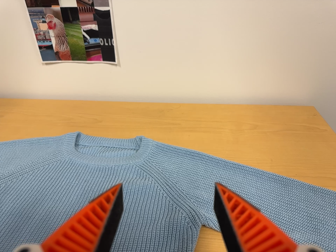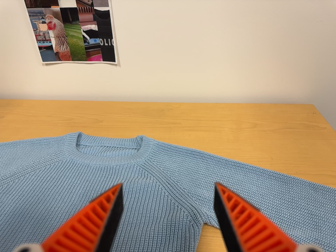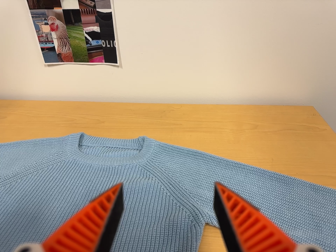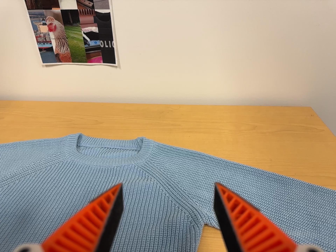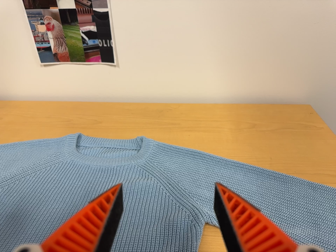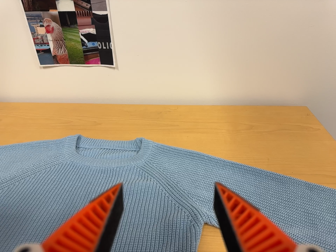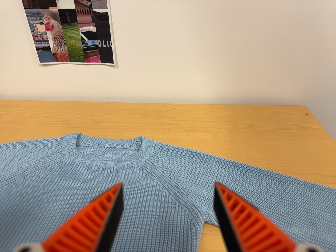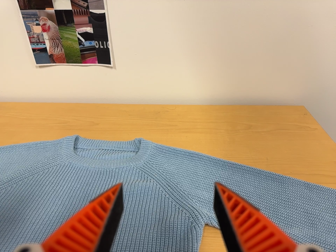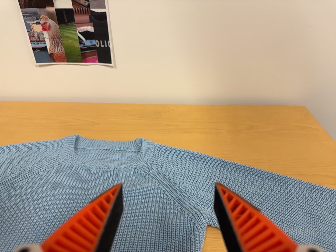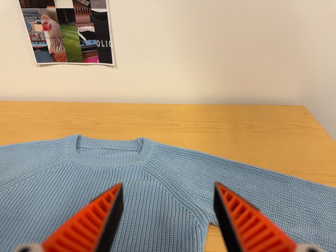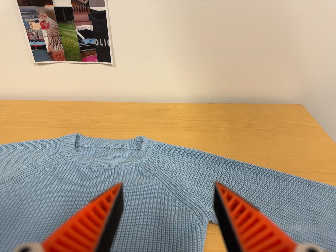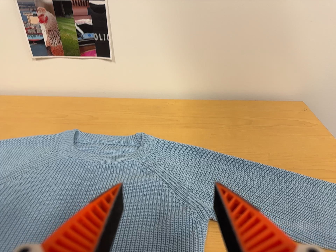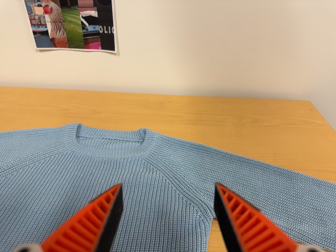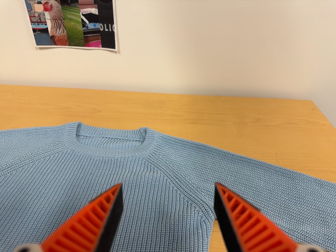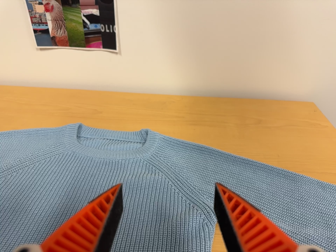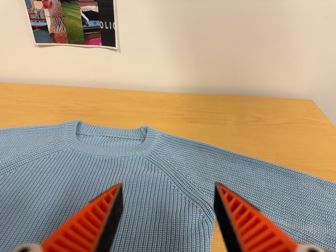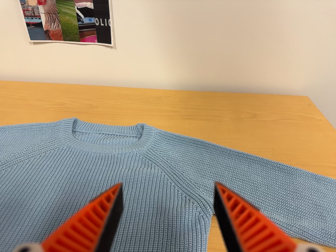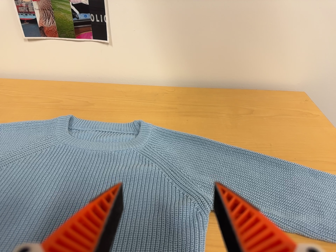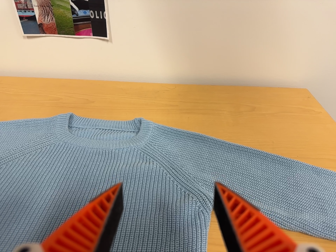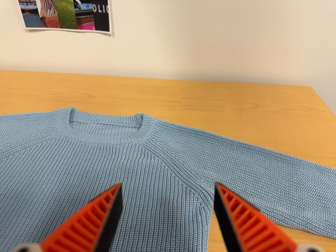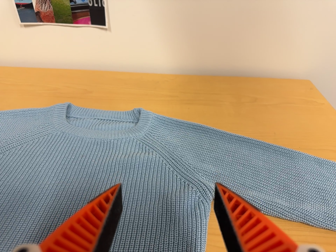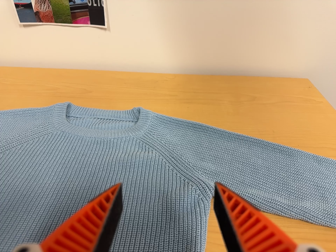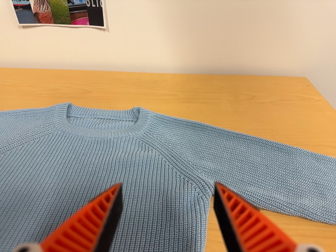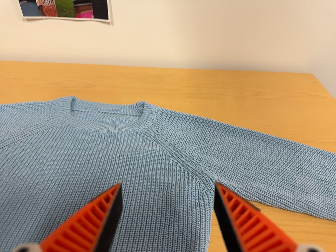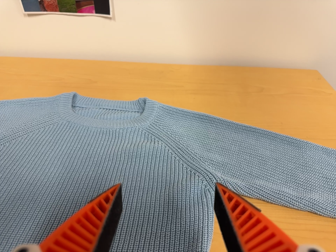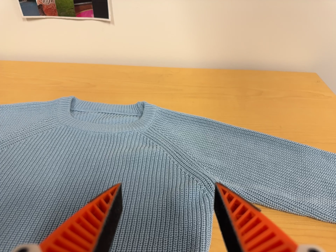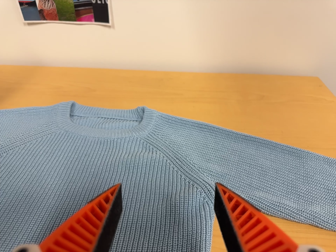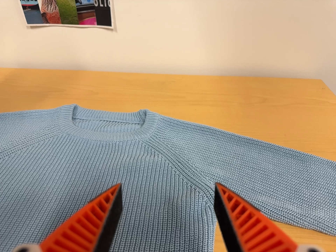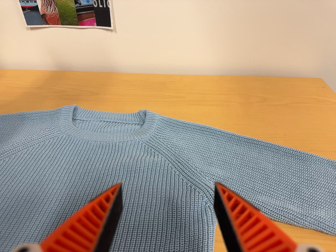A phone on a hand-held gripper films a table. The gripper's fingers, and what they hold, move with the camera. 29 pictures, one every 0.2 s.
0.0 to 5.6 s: The camera travels to its left and forward, about 6 cm.
The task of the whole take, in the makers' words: left arm across.
The film runs forward here.
